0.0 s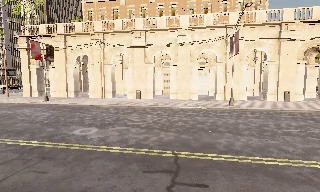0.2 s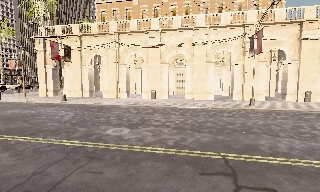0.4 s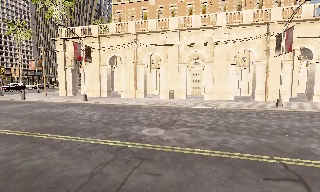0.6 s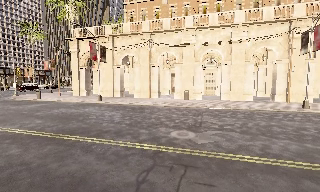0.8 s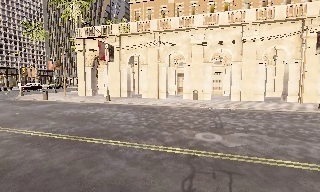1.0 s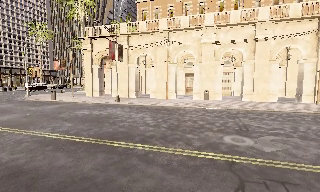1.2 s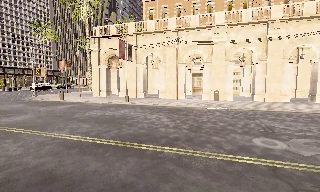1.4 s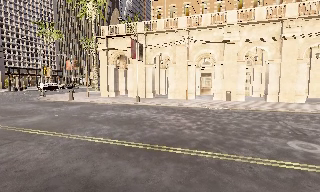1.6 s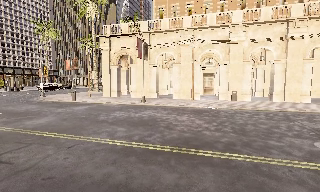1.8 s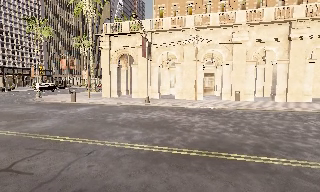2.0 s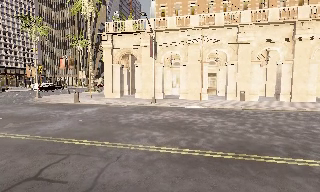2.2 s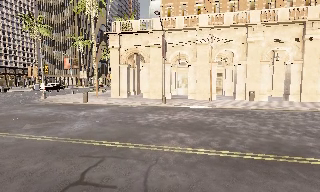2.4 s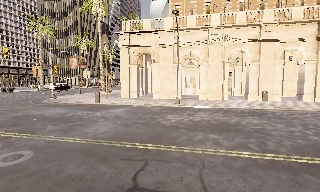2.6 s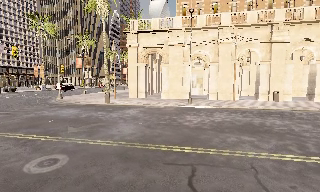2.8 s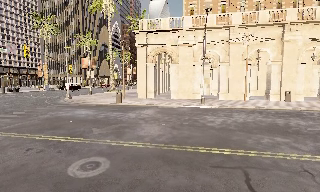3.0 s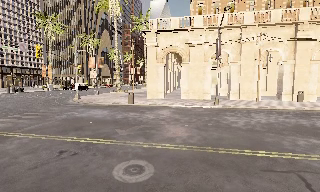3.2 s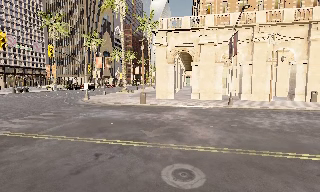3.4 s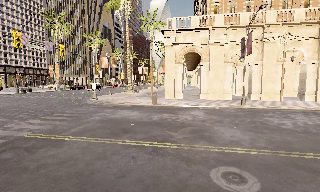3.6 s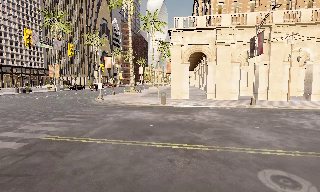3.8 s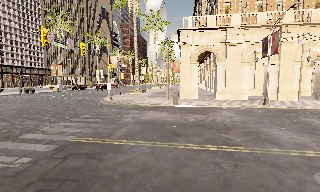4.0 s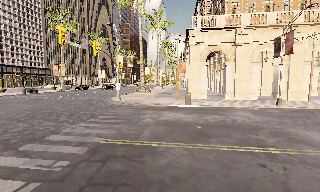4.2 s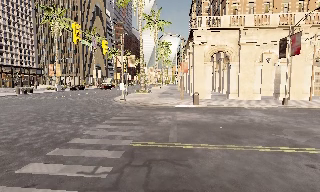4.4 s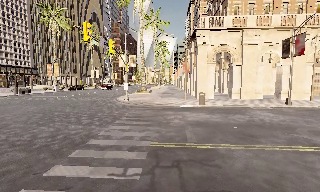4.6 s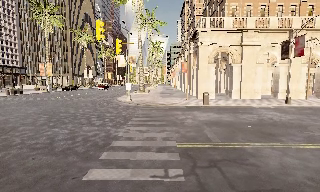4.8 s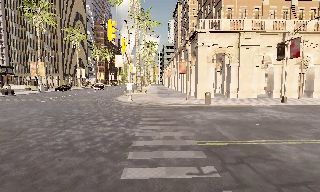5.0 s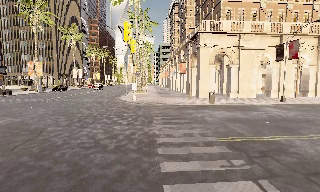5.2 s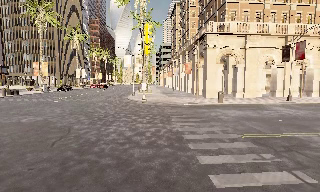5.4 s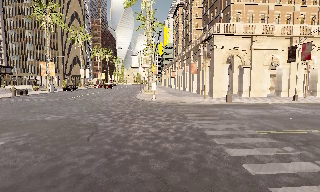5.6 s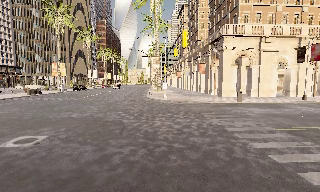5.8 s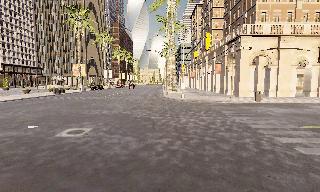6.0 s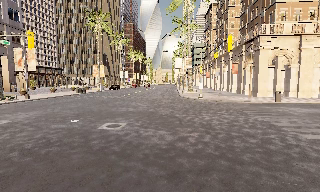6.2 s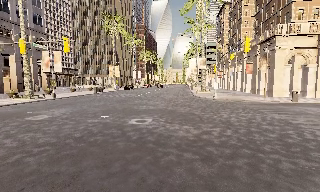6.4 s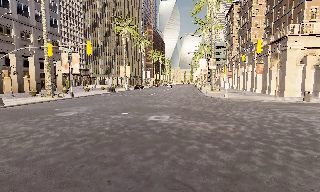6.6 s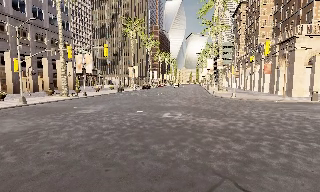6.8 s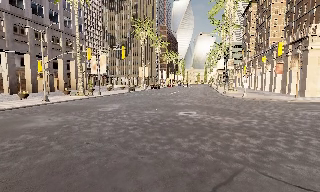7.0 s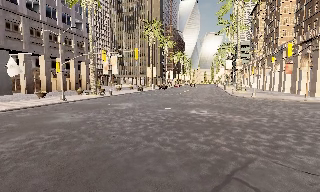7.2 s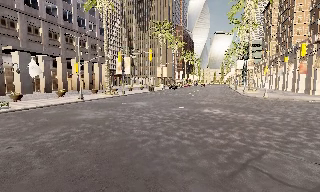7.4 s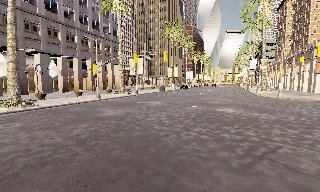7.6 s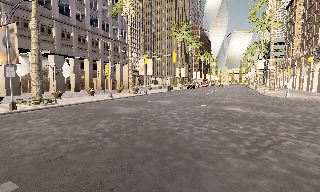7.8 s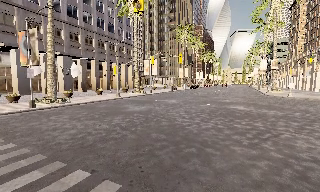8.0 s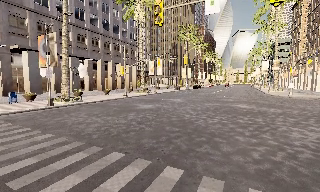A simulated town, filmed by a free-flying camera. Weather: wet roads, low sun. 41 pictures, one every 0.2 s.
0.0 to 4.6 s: The camera travels to its left, about 30 m, so close, fixed things drift to the right.
4.6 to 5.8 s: The camera travels to its left and backward, about 7 m, so close, fixed things drift to the right.
5.8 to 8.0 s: The camera pans to its left, which is counterclockwise from overhead, by about 25 degrees. It travels backward and to its left, about 11 m, so what stands in front gets smaller.
The film runs backward here.
